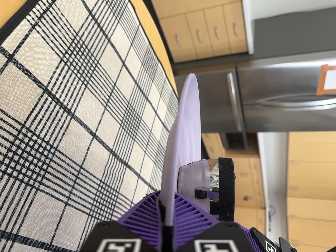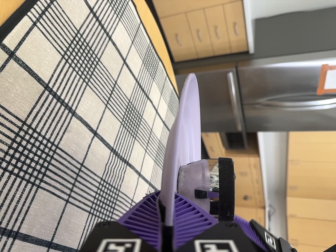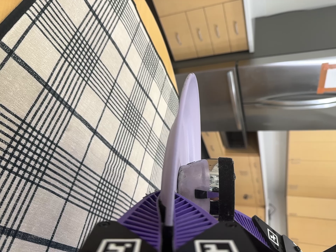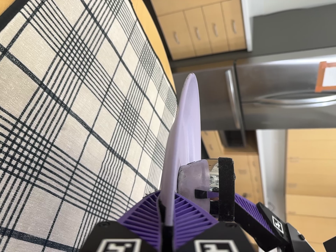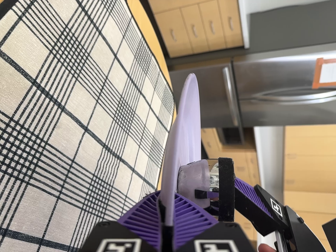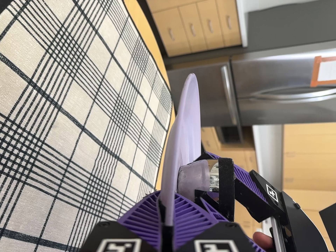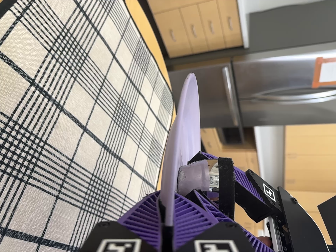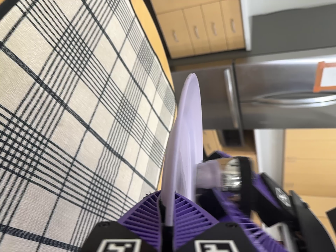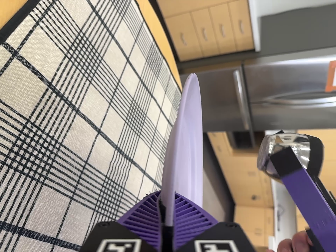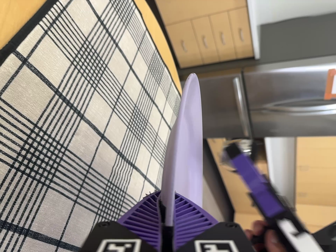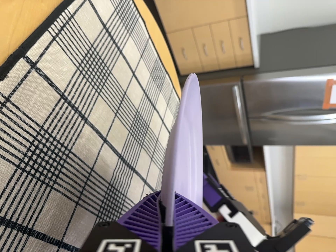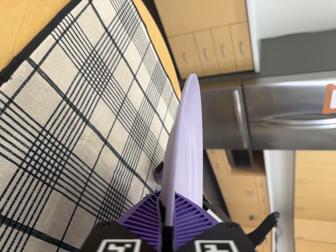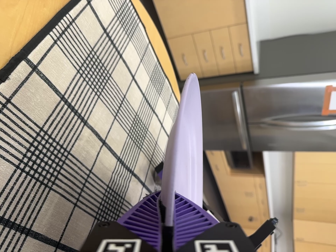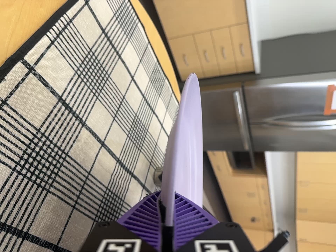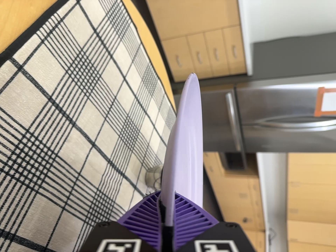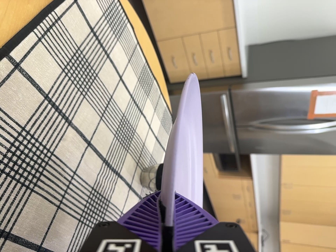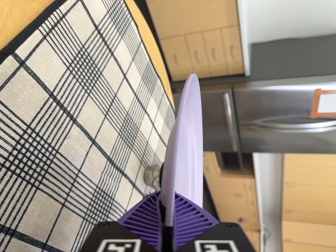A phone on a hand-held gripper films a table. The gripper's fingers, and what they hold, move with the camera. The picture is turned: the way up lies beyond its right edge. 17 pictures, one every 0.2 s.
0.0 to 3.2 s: The camera shifts only a little, or ends up much as it began.
The film runs forward here.
